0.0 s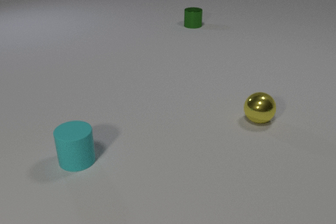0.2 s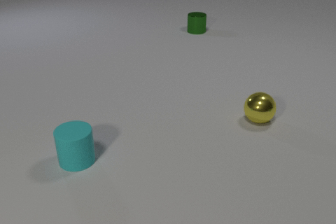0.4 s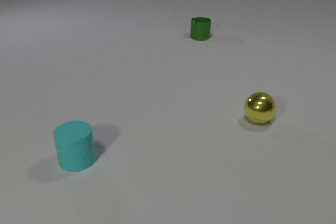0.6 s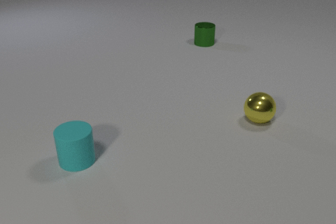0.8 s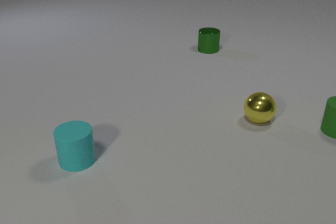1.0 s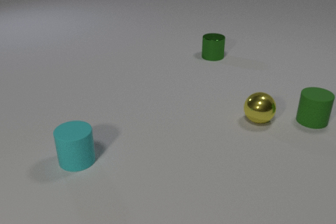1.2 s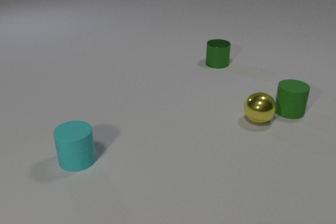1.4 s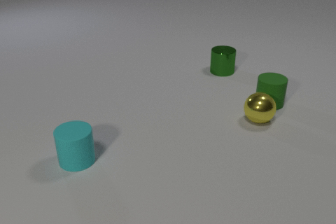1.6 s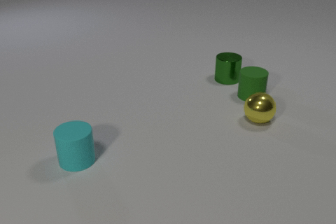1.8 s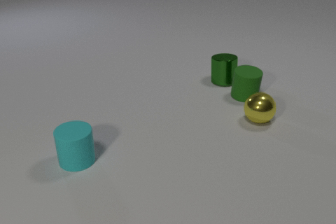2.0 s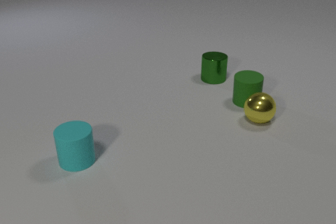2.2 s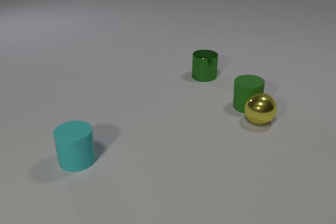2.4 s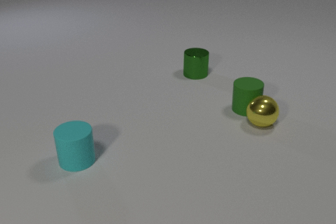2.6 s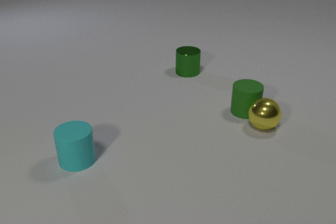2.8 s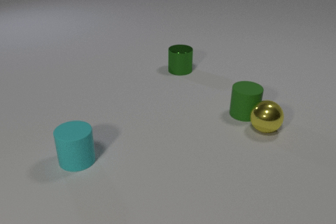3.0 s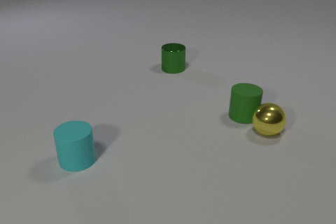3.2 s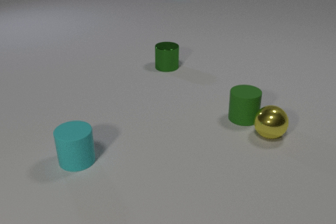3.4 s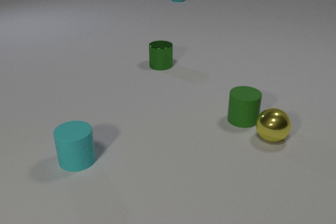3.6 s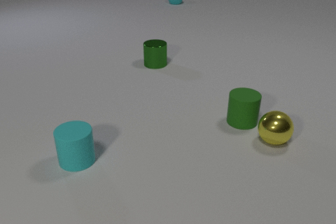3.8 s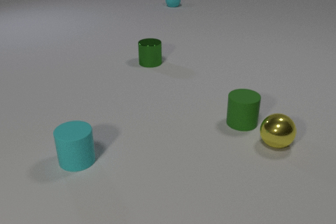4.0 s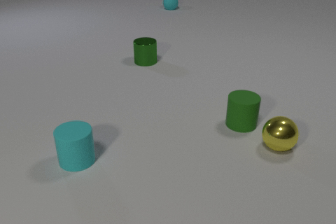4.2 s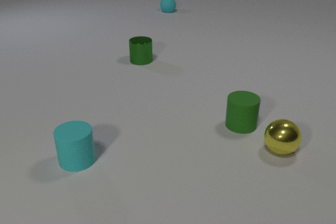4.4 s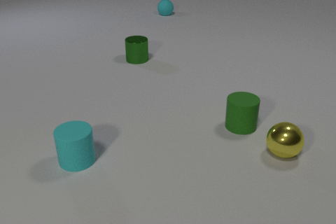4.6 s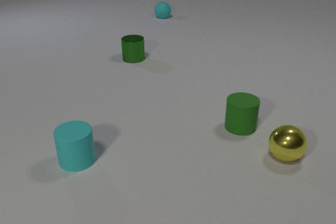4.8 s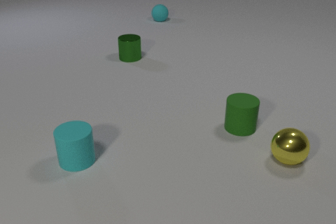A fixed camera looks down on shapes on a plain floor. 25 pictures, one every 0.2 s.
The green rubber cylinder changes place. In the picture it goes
to the left.
0.0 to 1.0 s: The green rubber cylinder comes in at the right edge, slides to the left and away from the camera. The green metal cylinder slides toward the camera.
1.0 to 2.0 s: The green rubber cylinder slides to the left. The green metal cylinder slides toward the camera. The green rubber cylinder and the green metal cylinder collide.
2.0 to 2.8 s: The green rubber cylinder slides toward the camera. The green metal cylinder slides to the left and away from the camera. The yellow metal sphere rolls toward the camera and to the right. The green rubber cylinder and the yellow metal sphere collide.
2.8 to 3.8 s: The green rubber cylinder slides toward the camera. The green metal cylinder slides to the left and away from the camera. The yellow metal sphere rolls toward the camera and to the right. The cyan rubber sphere comes in at the top edge, rolls toward the camera.
3.8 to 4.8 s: The green rubber cylinder slides toward the camera. The green metal cylinder slides to the left and away from the camera. The yellow metal sphere rolls toward the camera and to the right. The cyan rubber sphere rolls toward the camera.
How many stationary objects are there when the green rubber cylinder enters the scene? 2.
What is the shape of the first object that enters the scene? cylinder.
How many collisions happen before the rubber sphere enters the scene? 2.
